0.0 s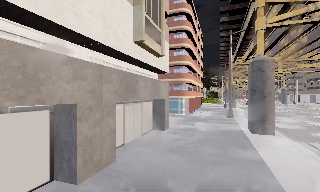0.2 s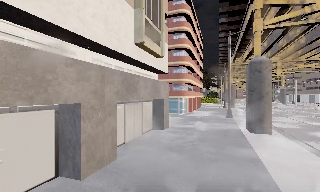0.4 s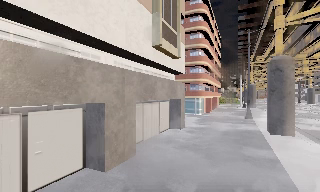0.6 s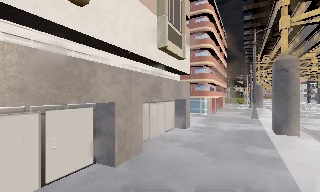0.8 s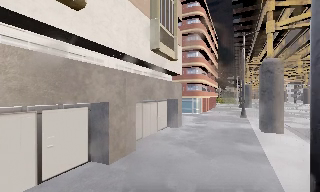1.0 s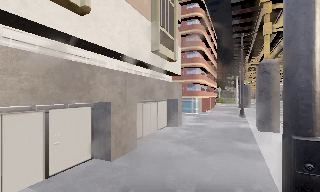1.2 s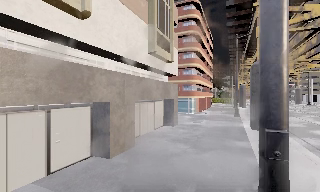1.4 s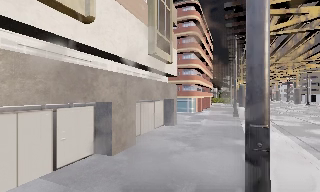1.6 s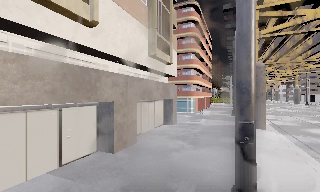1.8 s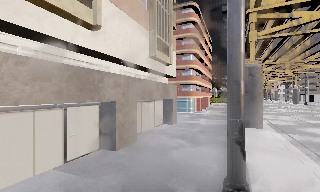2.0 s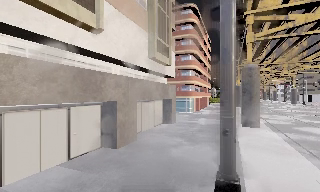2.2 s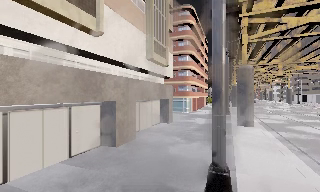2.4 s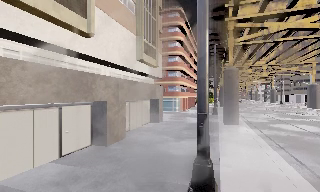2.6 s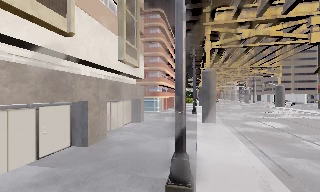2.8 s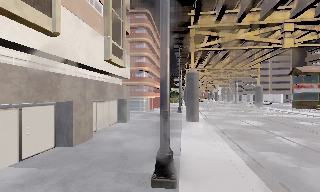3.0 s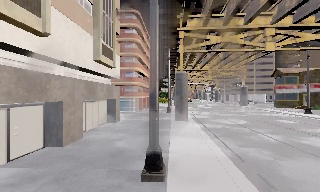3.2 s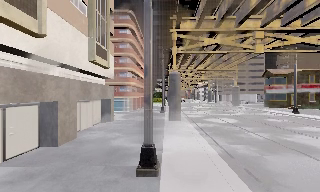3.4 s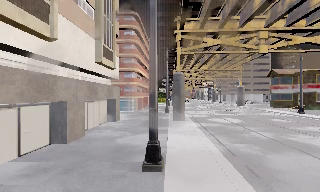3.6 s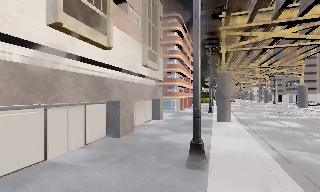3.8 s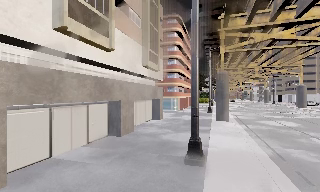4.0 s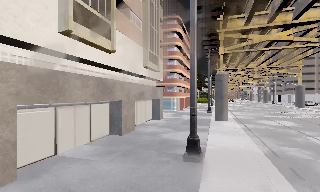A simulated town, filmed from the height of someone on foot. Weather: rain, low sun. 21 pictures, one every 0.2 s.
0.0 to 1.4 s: The camera travels backward, about 2 m, so what stands in front gets smaller.
1.4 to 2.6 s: The camera pans to its right, which is clockwise from overhead, by about 10 degrees. It travels backward, about 2 m, so what stands in front gets smaller.
2.6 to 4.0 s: The camera travels backward, about 2.5 m, so what stands in front gets smaller.
The film runs backward here.
